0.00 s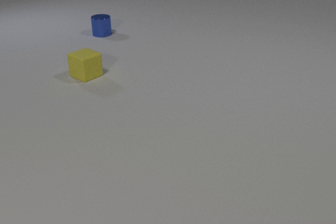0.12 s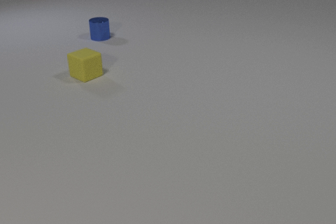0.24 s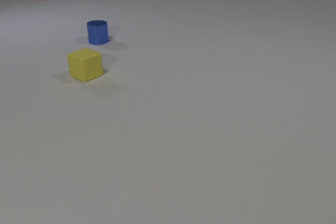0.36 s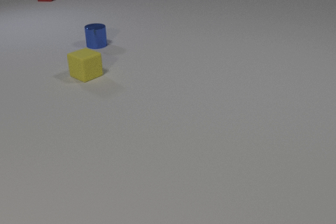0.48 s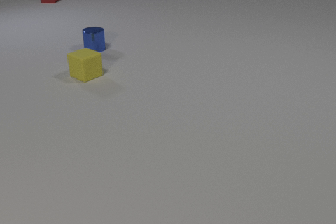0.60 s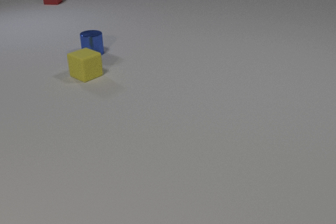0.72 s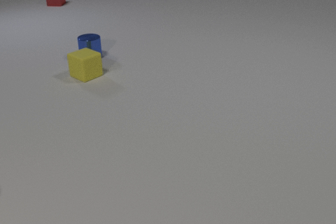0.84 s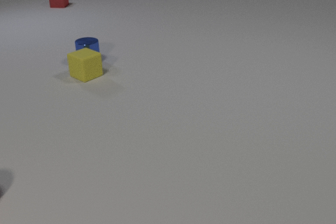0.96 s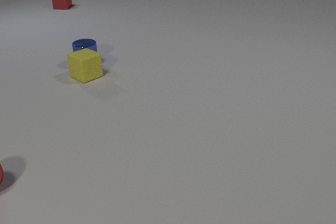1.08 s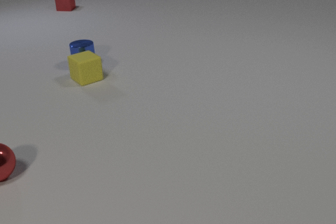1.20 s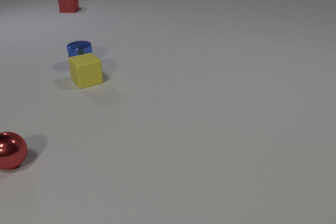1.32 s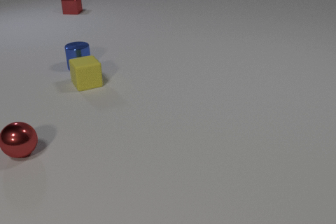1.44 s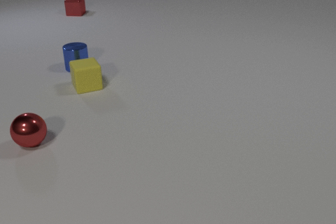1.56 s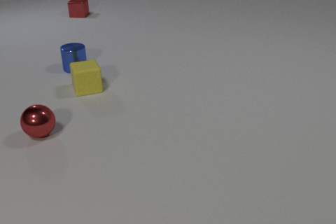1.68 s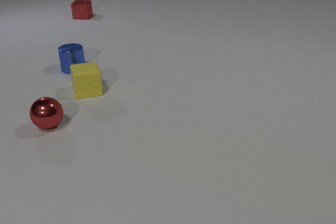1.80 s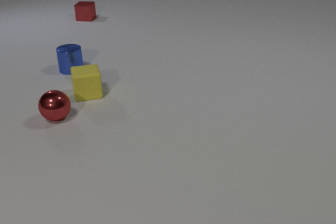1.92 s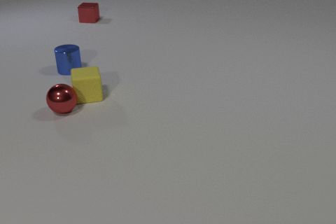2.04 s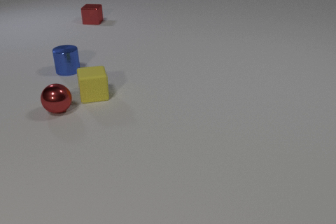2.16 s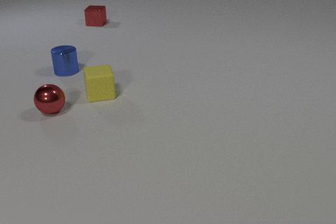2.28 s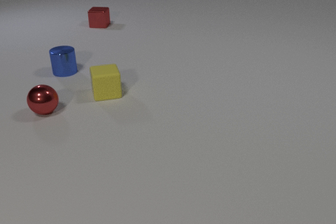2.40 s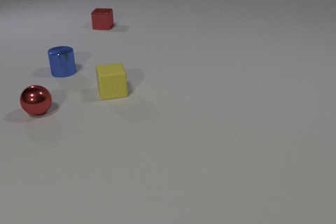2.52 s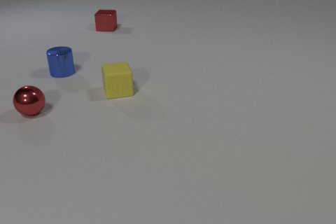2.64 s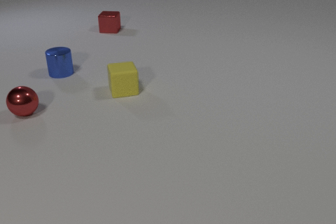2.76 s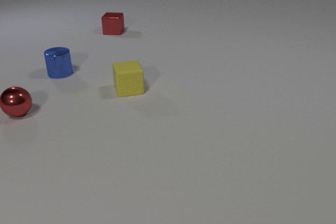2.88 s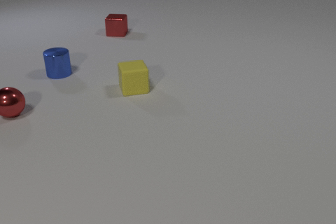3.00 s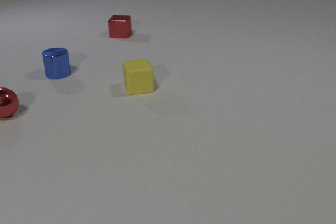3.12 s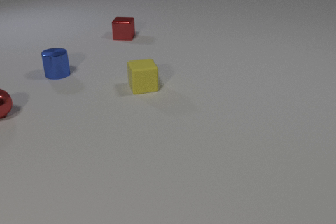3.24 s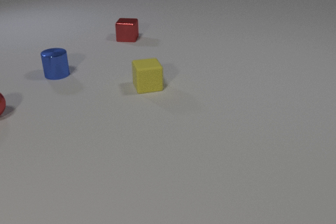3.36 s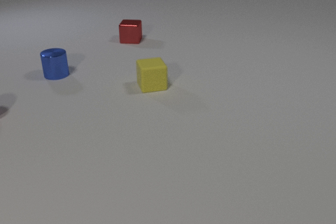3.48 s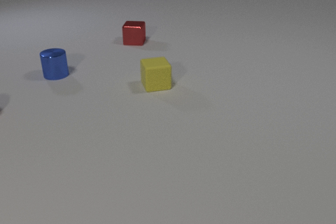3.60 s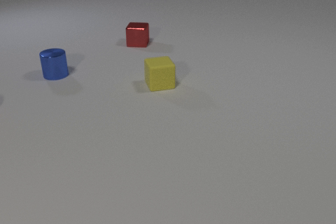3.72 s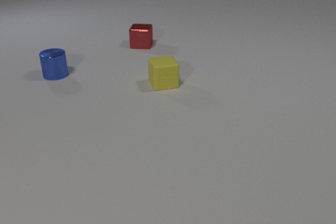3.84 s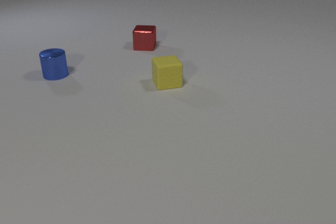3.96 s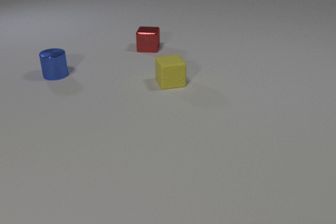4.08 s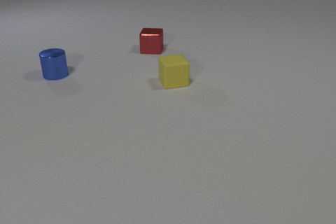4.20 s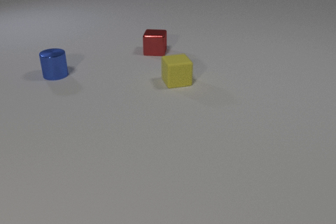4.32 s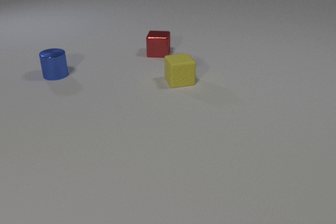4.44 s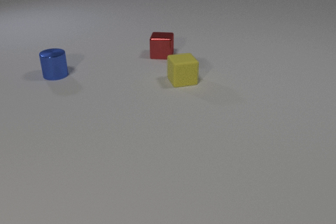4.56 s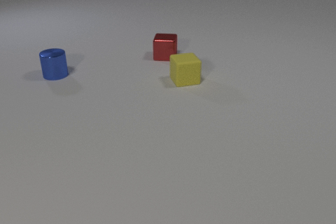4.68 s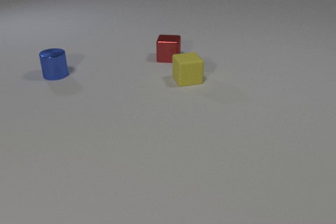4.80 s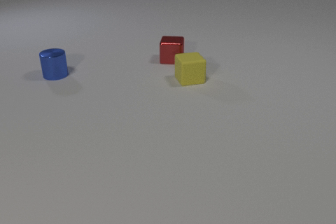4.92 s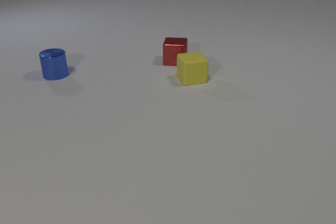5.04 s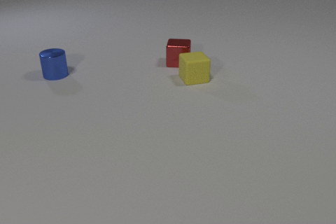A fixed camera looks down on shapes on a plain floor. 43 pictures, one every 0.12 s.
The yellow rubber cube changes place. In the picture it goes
to the right.
The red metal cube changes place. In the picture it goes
toward the camera.
0.00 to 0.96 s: The blue metal cylinder slides toward the camera. The red metal cube comes in at the top edge, slides toward the camera and to the right. The blue metal cylinder and the yellow rubber cube collide.
0.96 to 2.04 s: The red metal sphere rolls away from the camera and to the right. The blue metal cylinder slides to the left and toward the camera. The yellow rubber cube slides toward the camera, spins so that its near face slides to the left, clockwise seen from above. The red metal cube slides toward the camera and to the right. The red metal sphere and the yellow rubber cube collide.
2.04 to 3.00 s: The red metal sphere rolls to the left. The blue metal cylinder slides to the left and toward the camera. The yellow rubber cube slides to the right. The red metal cube slides toward the camera and to the right.
3.00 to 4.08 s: The red metal sphere rolls to the left, leaves at the left edge. The yellow rubber cube slides to the right. The red metal cube slides toward the camera and to the right.
4.08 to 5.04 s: The yellow rubber cube slides to the right and away from the camera. The red metal cube slides toward the camera and to the right.
How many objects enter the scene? 2.
How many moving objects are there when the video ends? 2.
How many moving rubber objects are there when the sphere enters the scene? 1.
